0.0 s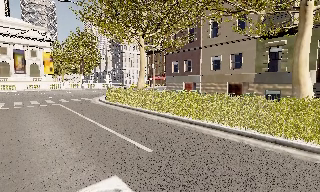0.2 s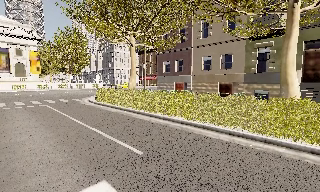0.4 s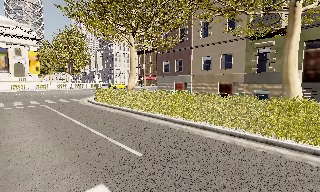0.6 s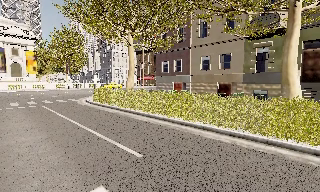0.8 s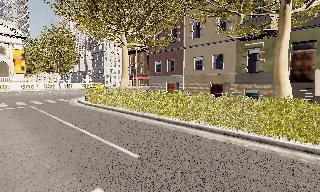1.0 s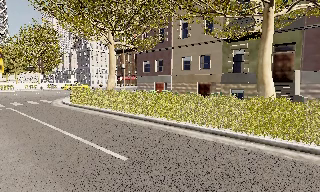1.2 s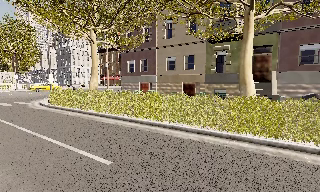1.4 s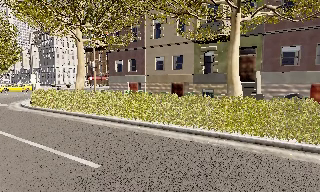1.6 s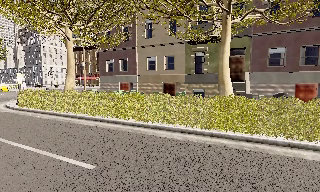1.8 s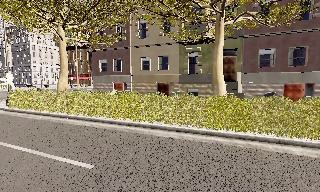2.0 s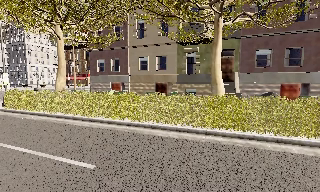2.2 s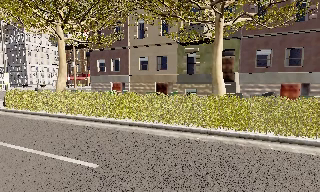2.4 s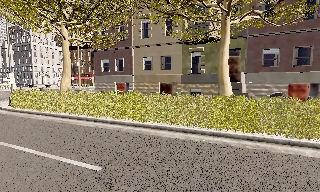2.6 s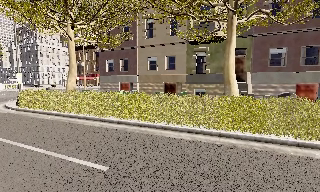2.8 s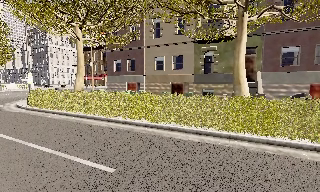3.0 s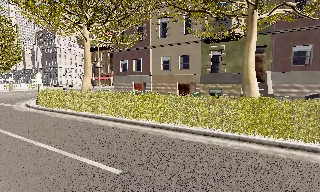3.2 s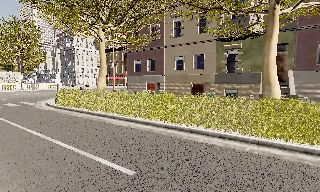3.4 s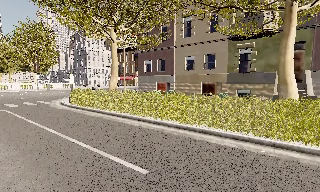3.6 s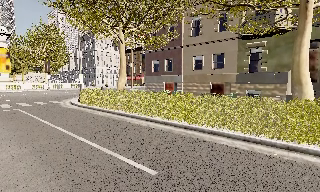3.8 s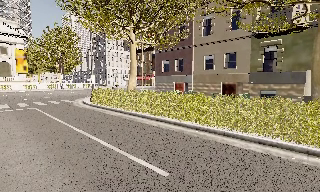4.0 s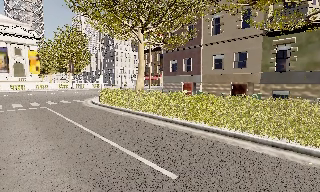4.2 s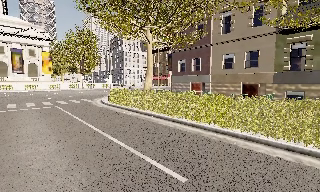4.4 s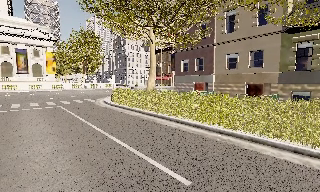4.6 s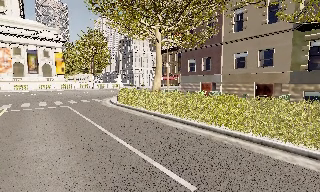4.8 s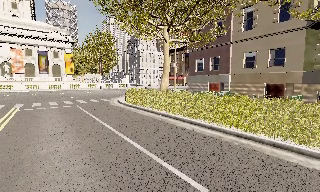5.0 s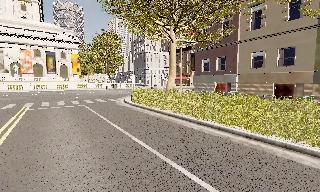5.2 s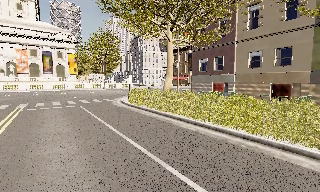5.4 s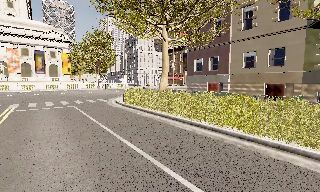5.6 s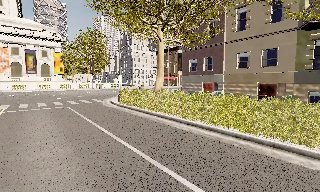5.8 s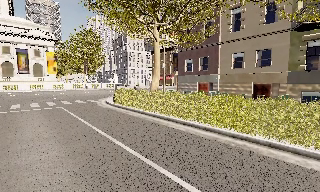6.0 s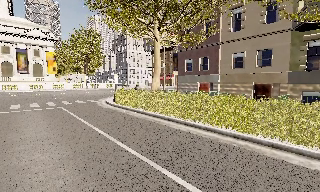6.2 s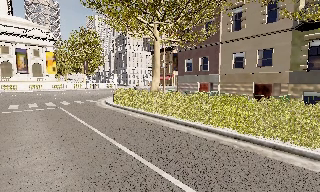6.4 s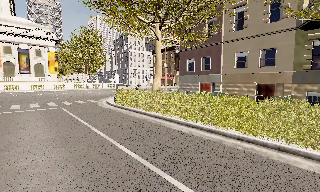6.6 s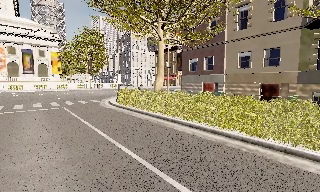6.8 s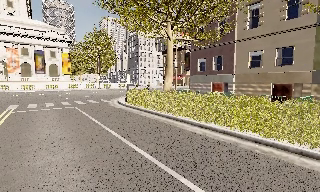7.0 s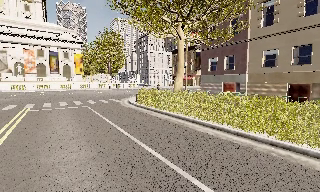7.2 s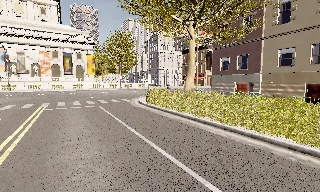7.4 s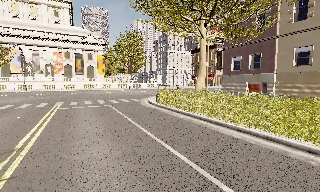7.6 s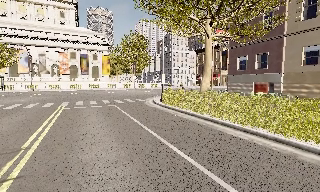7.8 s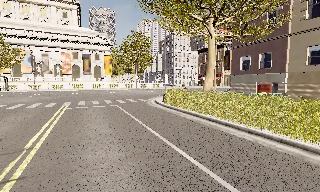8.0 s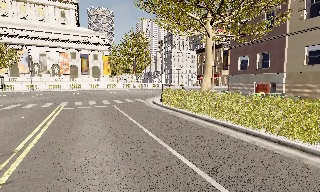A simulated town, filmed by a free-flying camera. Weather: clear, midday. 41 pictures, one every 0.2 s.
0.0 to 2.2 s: The camera pans to its right, which is clockwise from overhead, by about 25 degrees. It travels to its left, about 0.5 m.
2.2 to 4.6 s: The scene slides to the right, as the camera pans about 30 degrees to its left. It travels forward, about 1 m, so what stands in front looms larger.
4.6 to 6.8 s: The camera travels forward, about 0.5 m, so what stands in front looms larger.
6.8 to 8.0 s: The scene slides to the right, as the camera pans about 10 degrees to its left.
The film runs forward here.
